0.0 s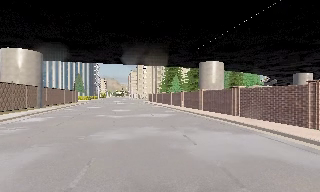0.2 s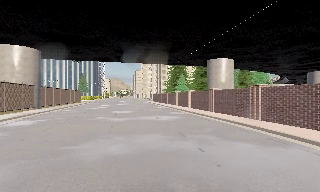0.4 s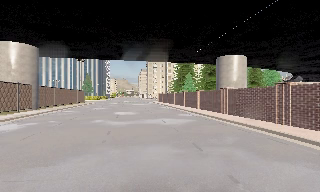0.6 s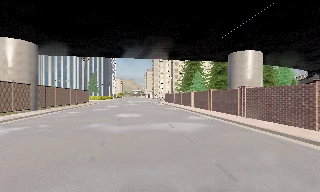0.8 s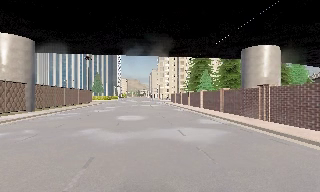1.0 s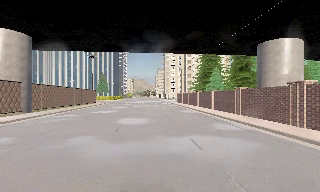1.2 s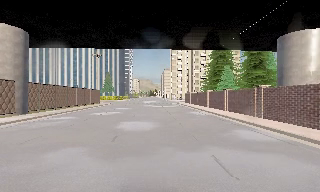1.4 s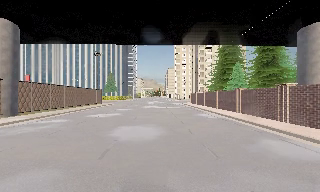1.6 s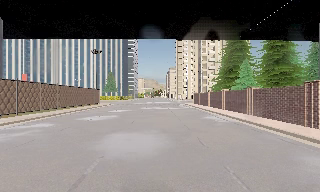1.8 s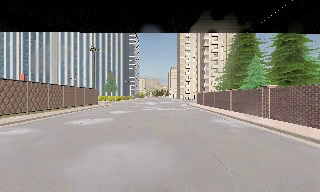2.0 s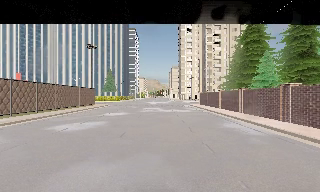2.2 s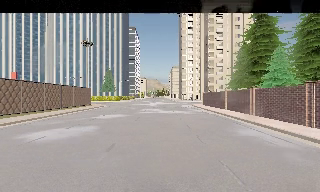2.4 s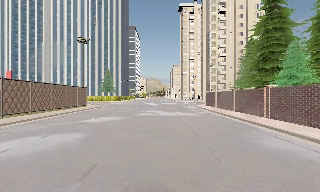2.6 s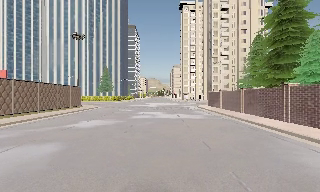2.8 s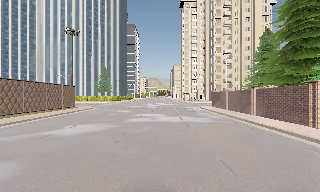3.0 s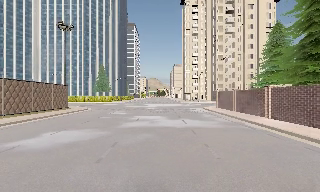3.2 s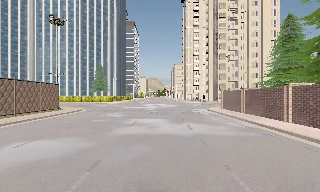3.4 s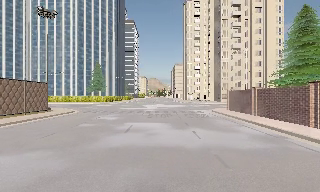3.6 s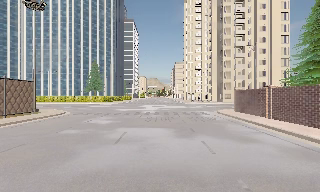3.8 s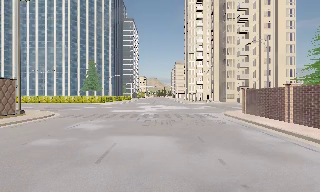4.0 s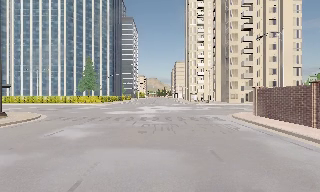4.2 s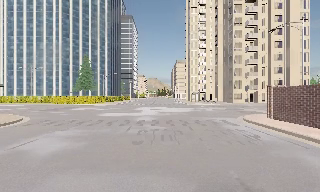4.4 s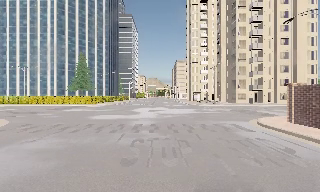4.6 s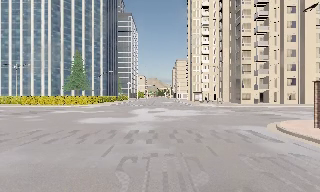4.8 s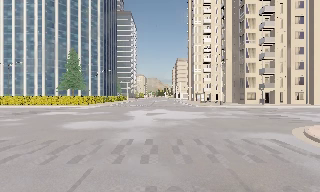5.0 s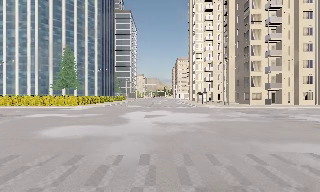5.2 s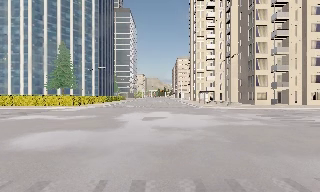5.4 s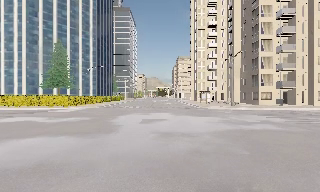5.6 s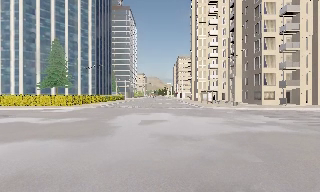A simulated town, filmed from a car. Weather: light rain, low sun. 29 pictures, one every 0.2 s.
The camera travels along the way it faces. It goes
forward.
0.0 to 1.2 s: The camera pans to its left, which is counterclockwise from overhead, by about 10 degrees. It travels forward, about 11 m, so what stands in front looms larger.
1.2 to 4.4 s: The camera travels forward, about 30 m, so what stands in front looms larger.
4.4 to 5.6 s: The camera travels forward, about 9 m, so what stands in front looms larger. It loses speed.
The film runs forward here.
